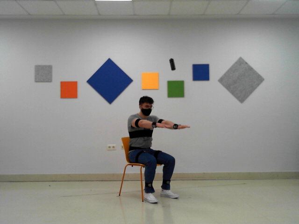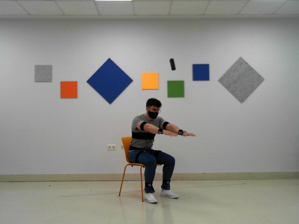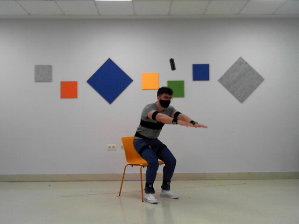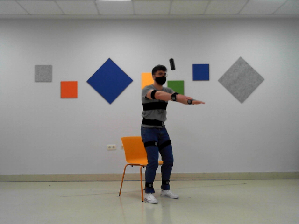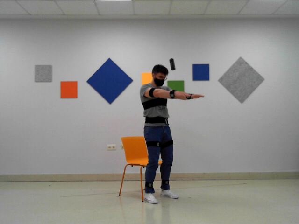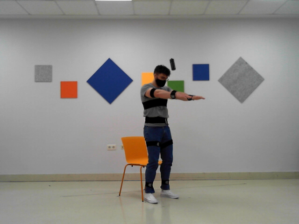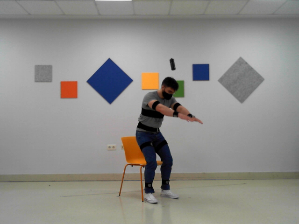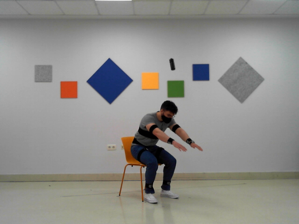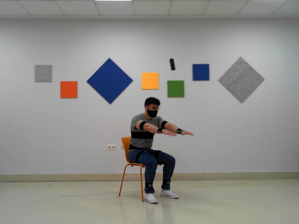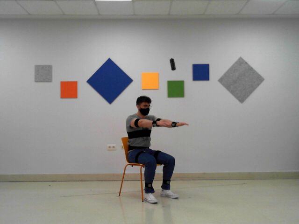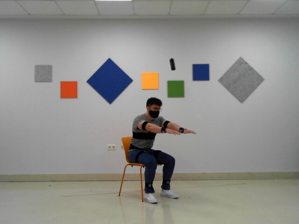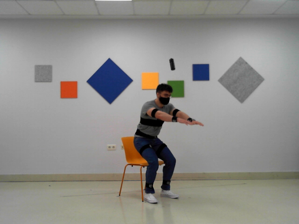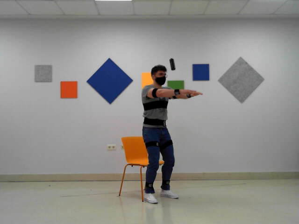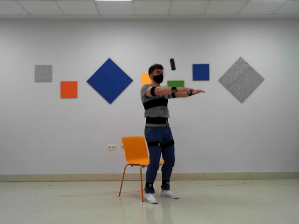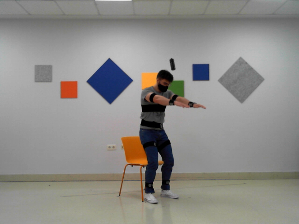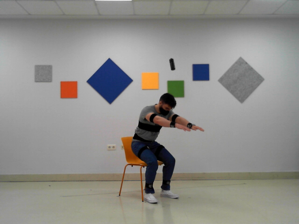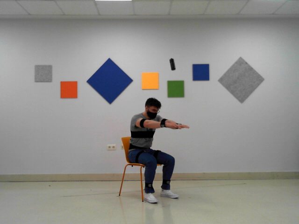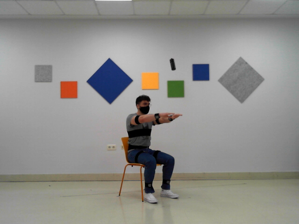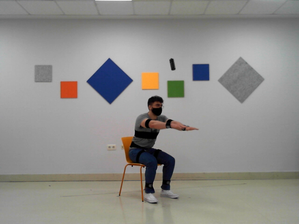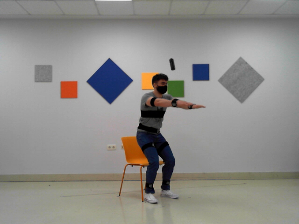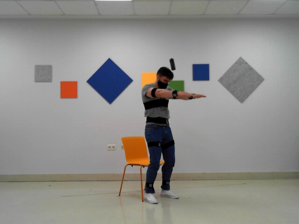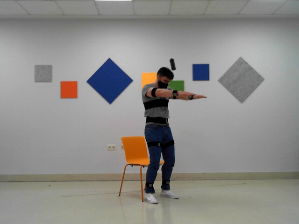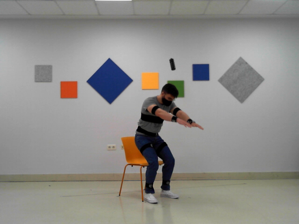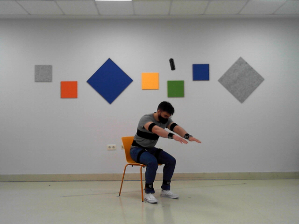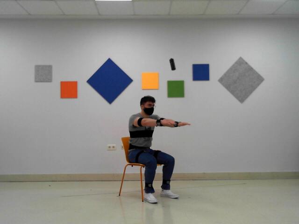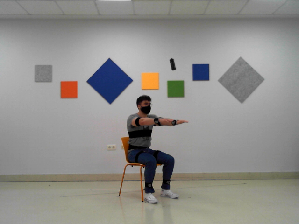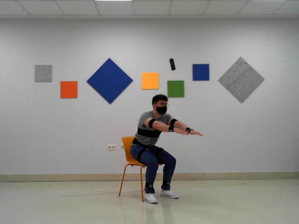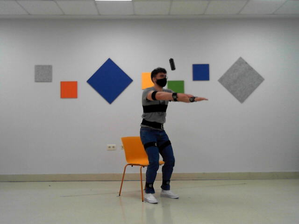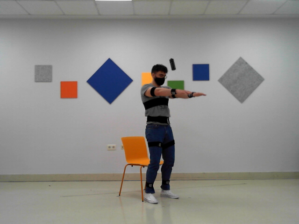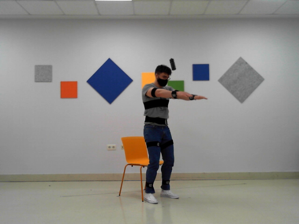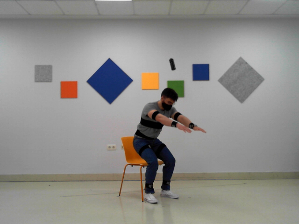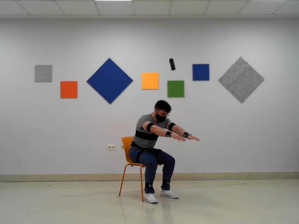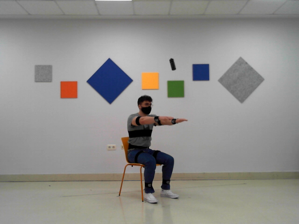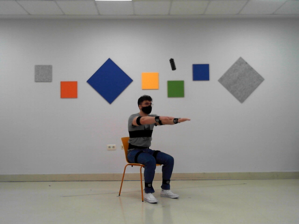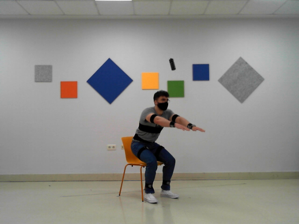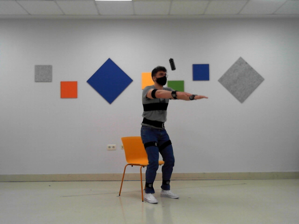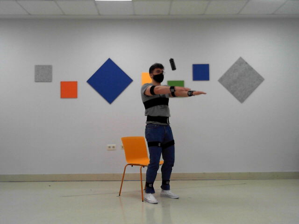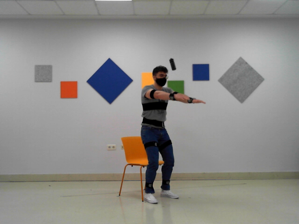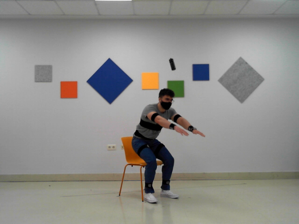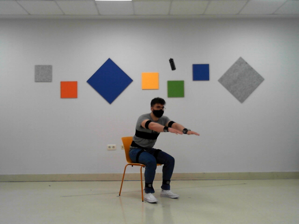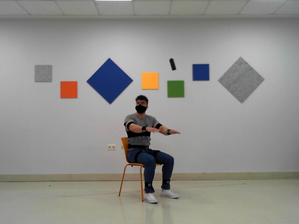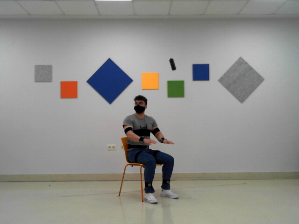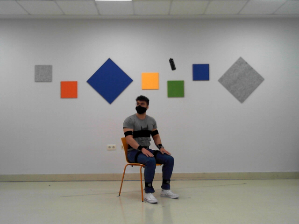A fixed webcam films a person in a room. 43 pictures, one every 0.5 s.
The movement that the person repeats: Sit to stand.
